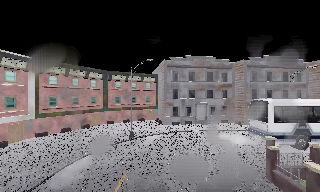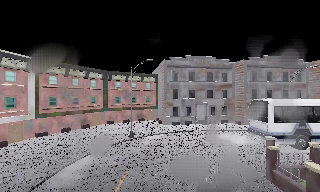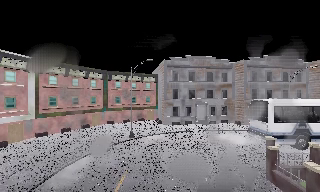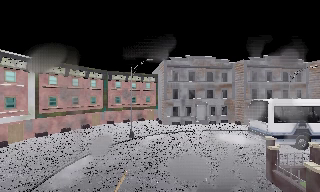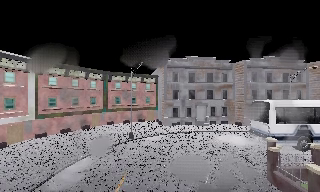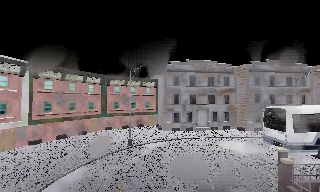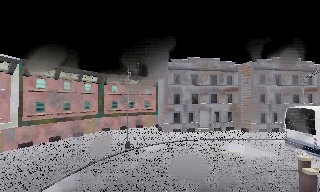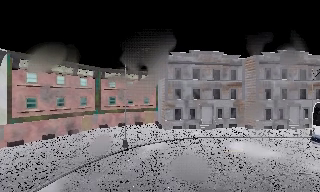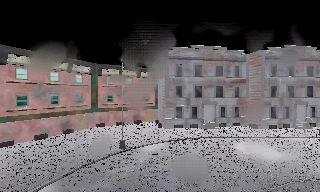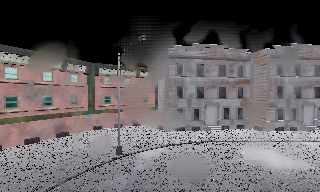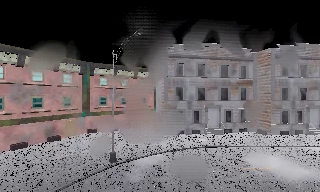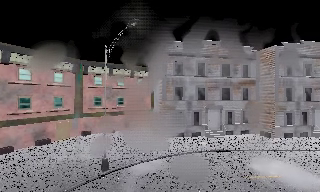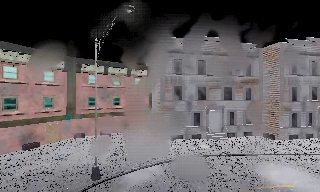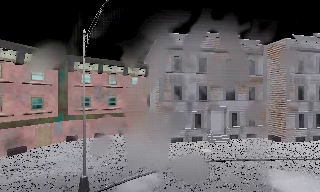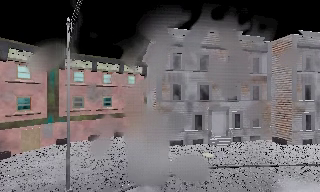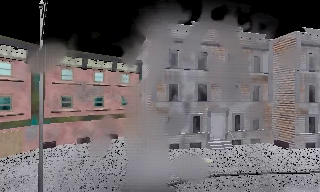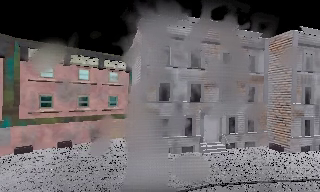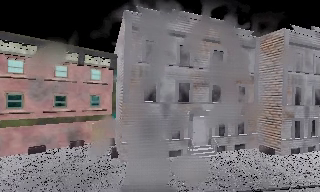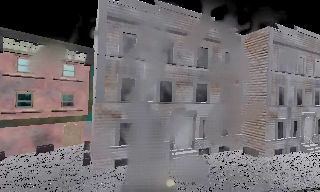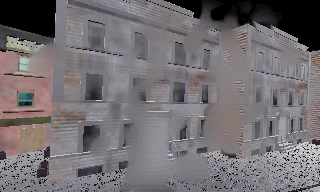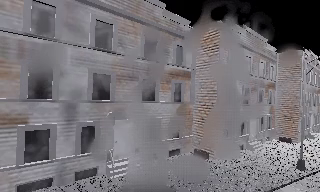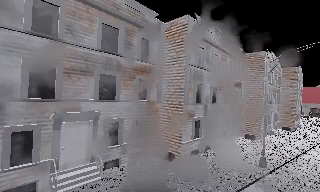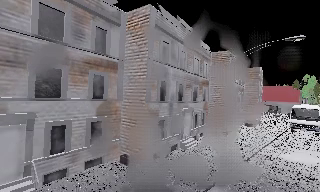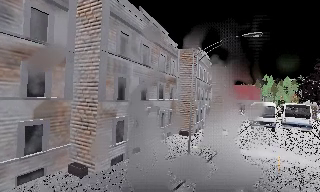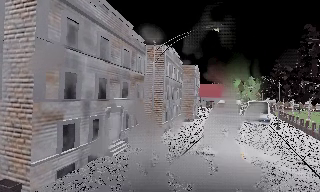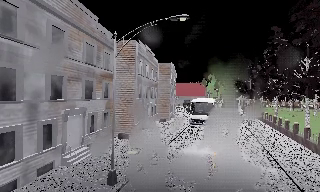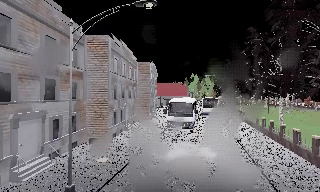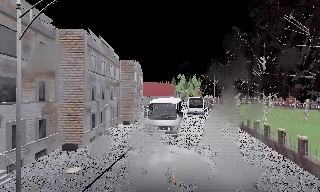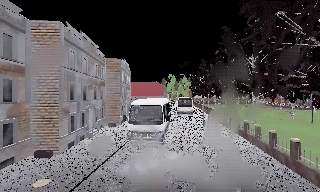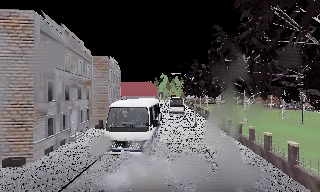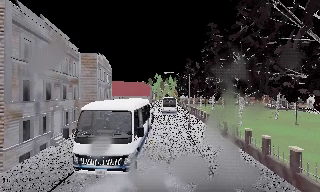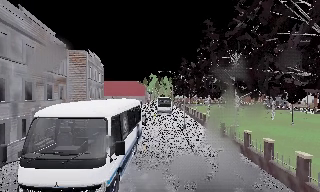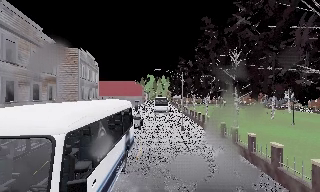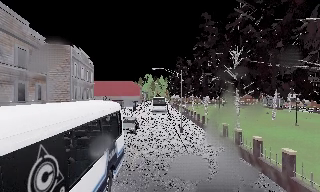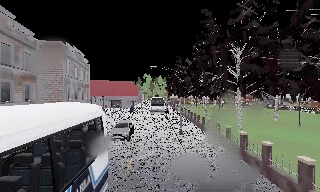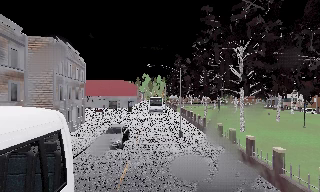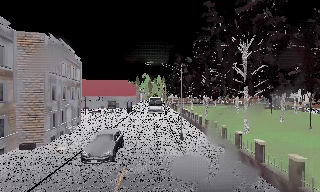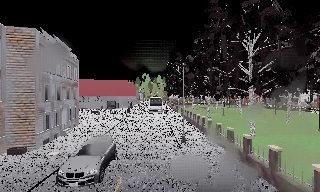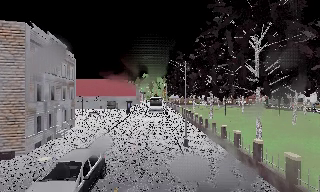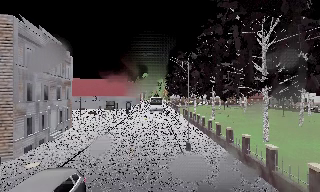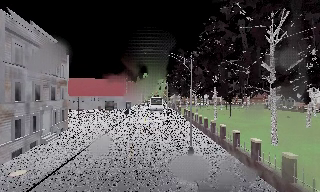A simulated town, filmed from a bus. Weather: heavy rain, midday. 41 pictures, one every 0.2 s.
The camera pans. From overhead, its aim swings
clockwise.
The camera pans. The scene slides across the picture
to the left.
0.0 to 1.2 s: The camera travels forward, about 2 m, so what stands in front looms larger. It gains speed.
1.2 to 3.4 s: The camera travels forward, about 12 m, so what stands in front looms larger.
3.4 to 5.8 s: The camera pans to its right, which is clockwise from overhead, by about 75 degrees. It travels forward and to its right, about 15 m.
5.8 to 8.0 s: The camera travels forward, about 12 m, so what stands in front looms larger.
The film runs forward here.
